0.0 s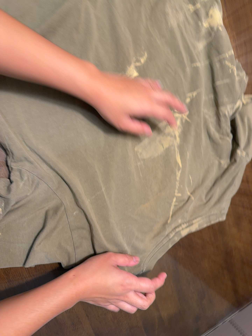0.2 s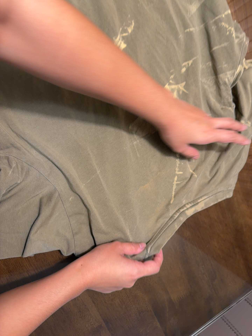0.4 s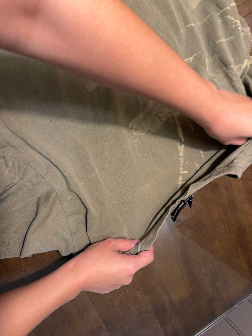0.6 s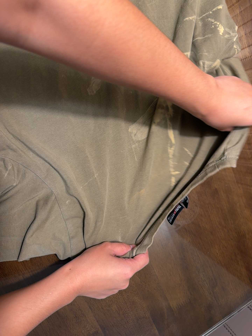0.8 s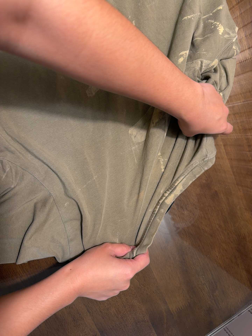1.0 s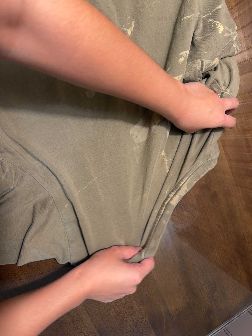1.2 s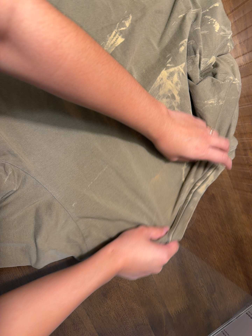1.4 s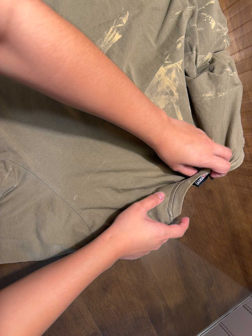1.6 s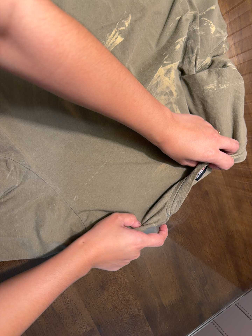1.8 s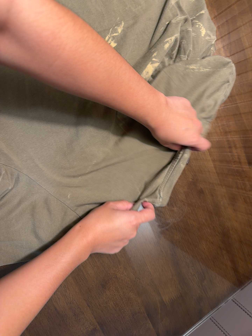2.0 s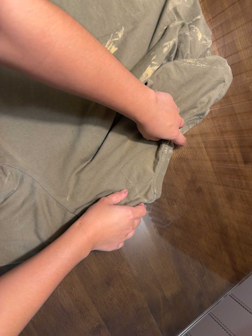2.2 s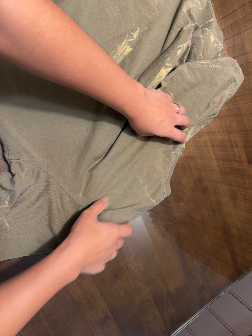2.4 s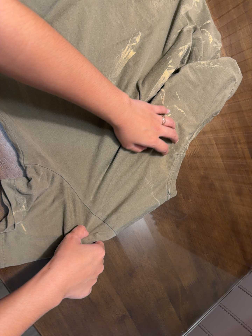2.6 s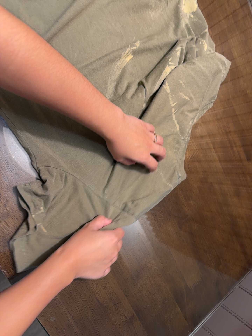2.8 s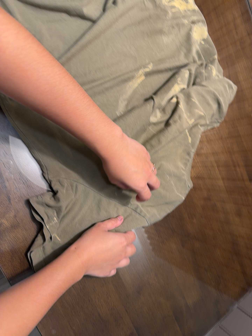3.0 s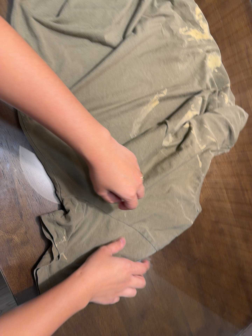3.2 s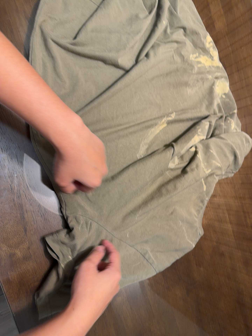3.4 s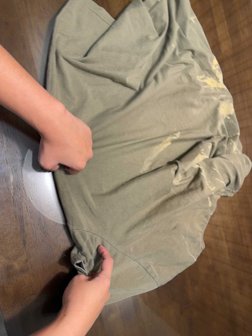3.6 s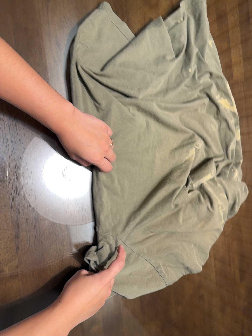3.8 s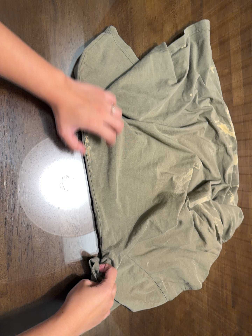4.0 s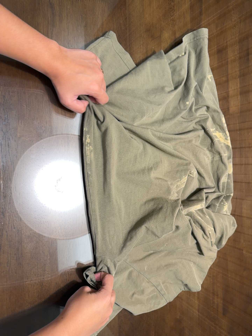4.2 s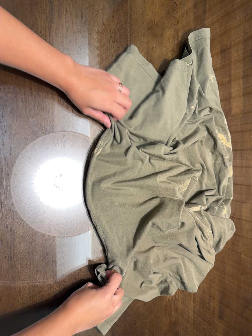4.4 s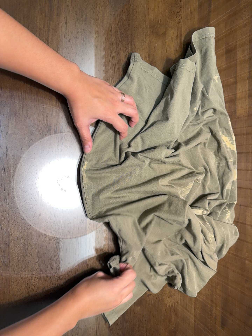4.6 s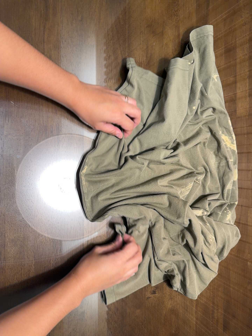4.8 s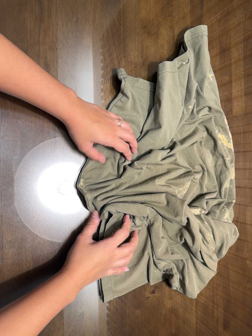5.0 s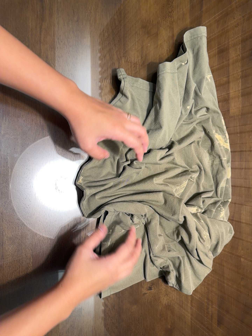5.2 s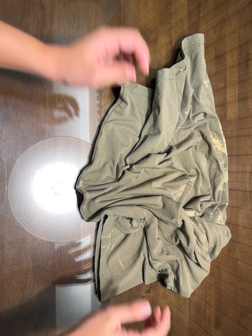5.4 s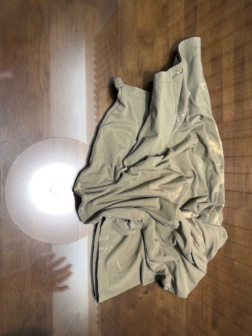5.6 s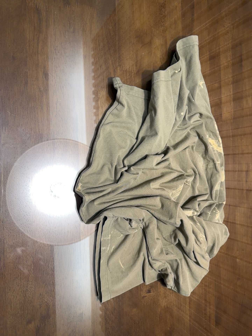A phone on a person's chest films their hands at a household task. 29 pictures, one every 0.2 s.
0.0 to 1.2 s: The camera shifts only a little, or ends up much as it began.
1.2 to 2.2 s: The camera travels to its left, about 7 cm.
2.2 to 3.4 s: The camera travels to its left and backward, about 12 cm, so close, fixed things drift to the right. Its aim tips toward the top of its view by about 15 degrees, and the scene shifts downward.
3.4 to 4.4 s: The camera travels toward the top of its view, about 8 cm, so close, fixed things drift downward. It rolls about its line of sight by about 15 degrees, and the scene rotates clockwise.
4.4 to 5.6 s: The camera shifts only a little, or ends up much as it began.
The film runs backward here.
